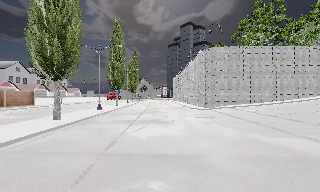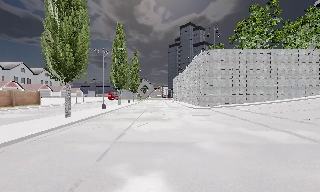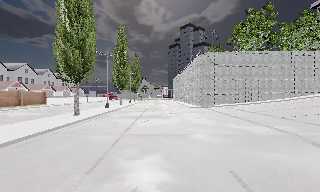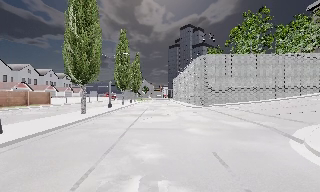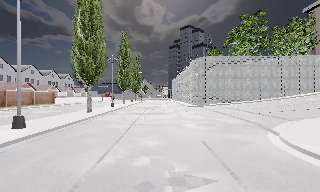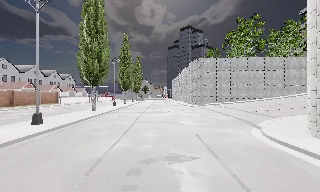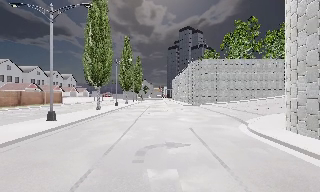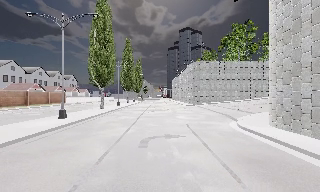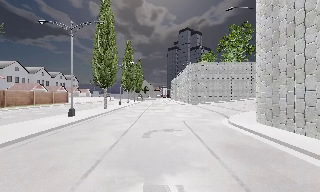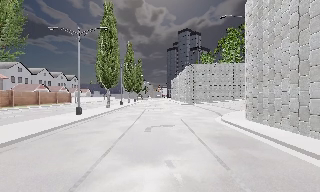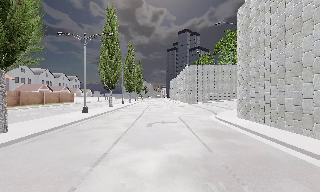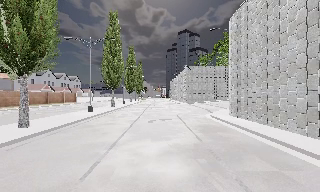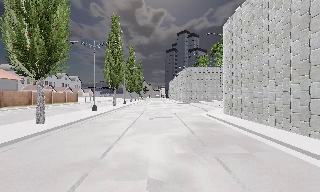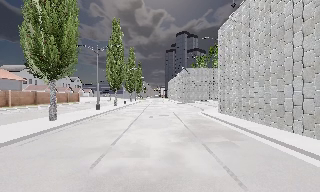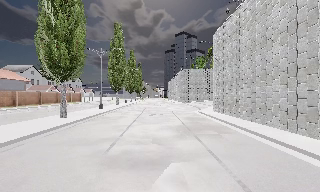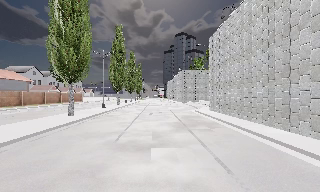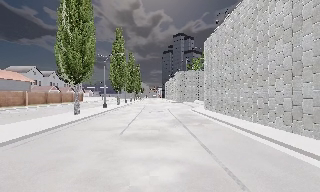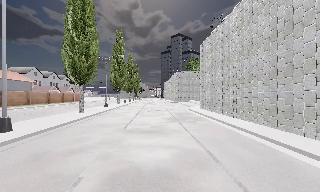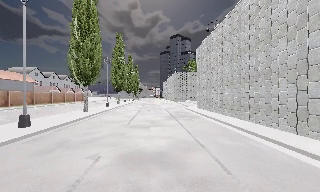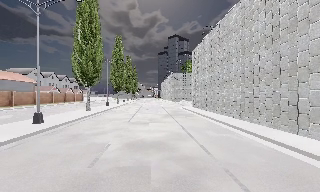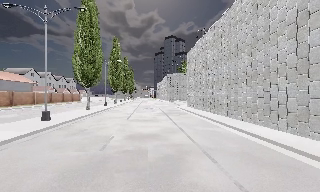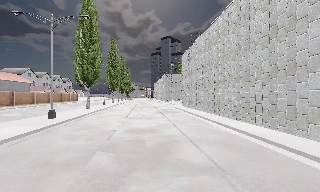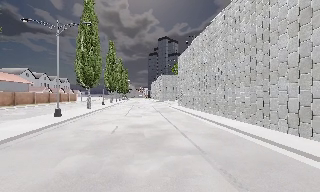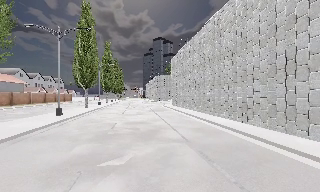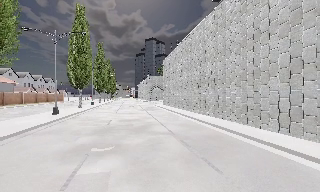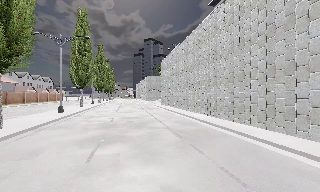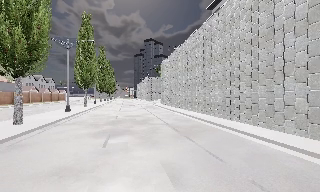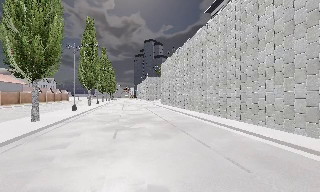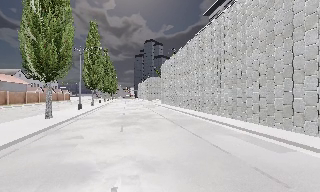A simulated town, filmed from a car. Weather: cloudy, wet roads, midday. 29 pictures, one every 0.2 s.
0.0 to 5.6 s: The camera swings to its right by about 10 degrees, and the scene slides to the left. It travels backward, about 35 m, so what stands in front gets smaller.
The film runs backward here.
